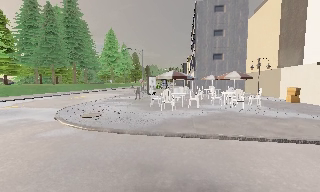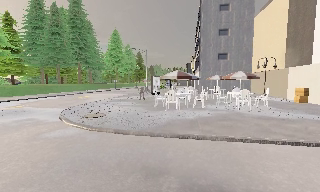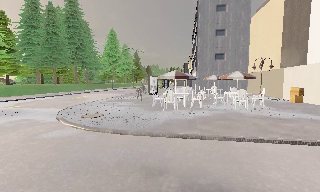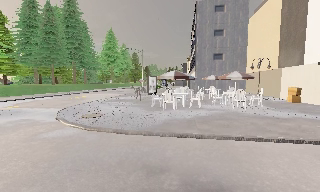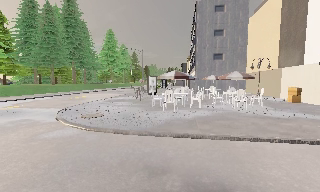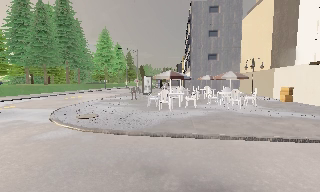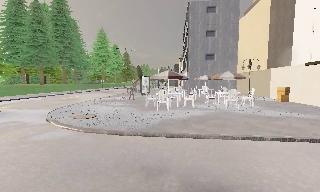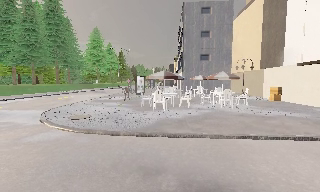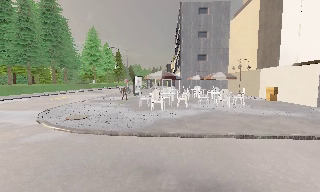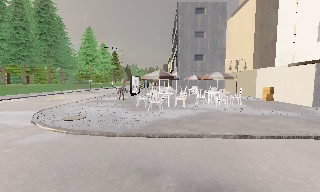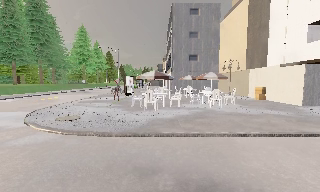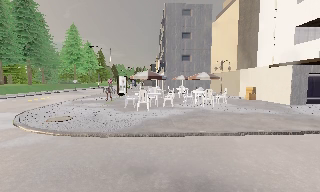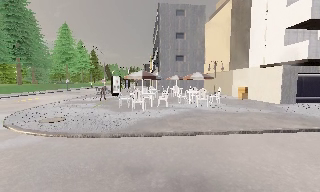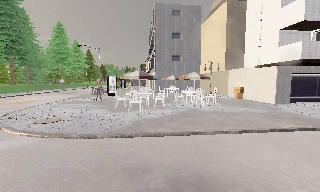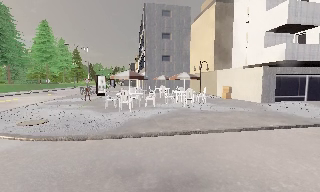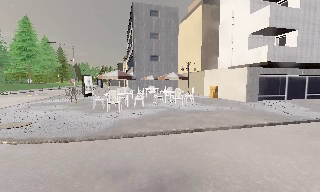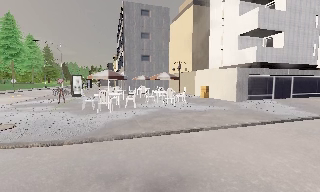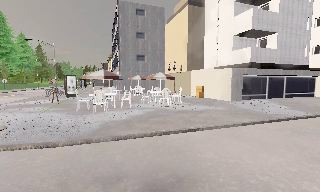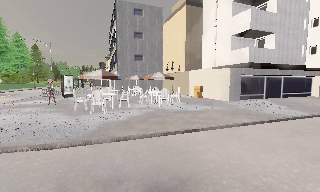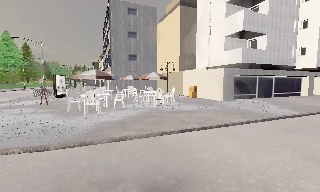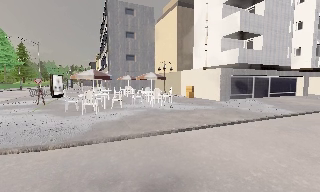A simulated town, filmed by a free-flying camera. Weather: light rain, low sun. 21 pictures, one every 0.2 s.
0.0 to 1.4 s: The camera shifts only a little, or ends up much as it began.
1.4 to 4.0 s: The camera swings to its right by about 25 degrees, and the scene slides to the left. It travels to its left, about 0.5 m.
The film runs backward here.
